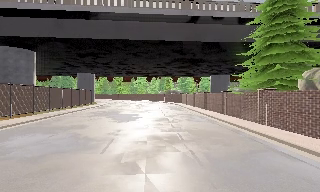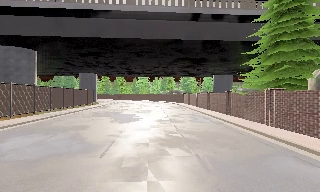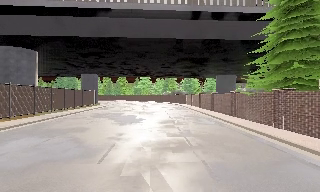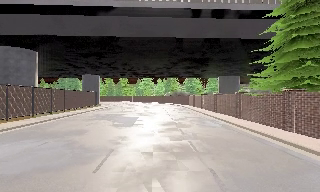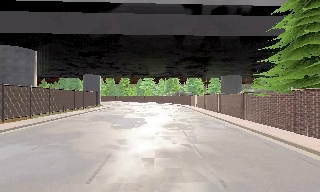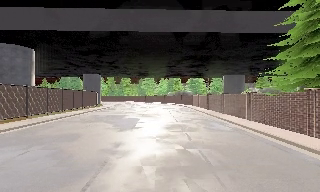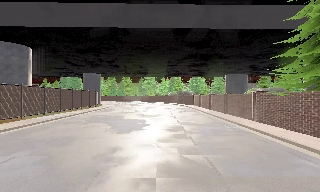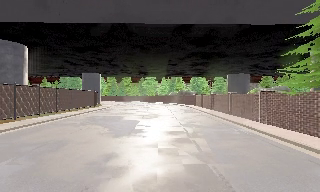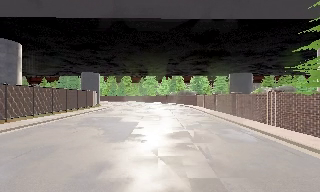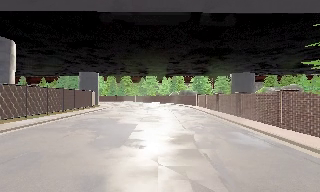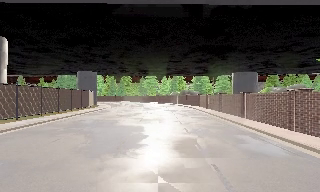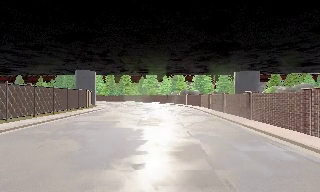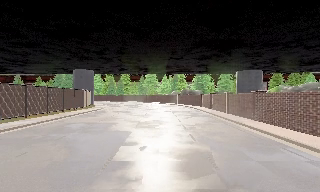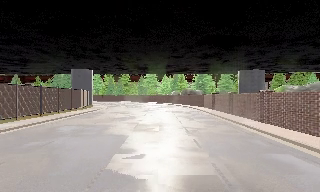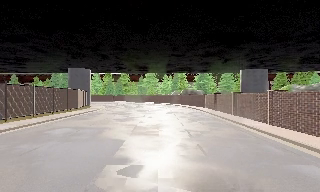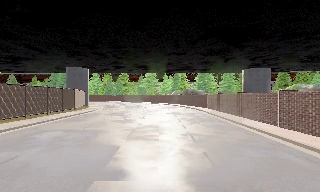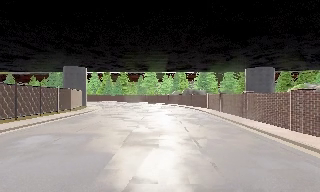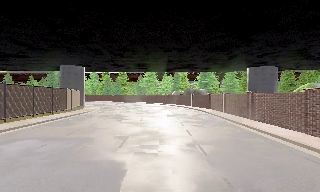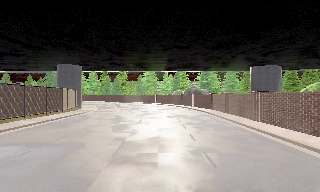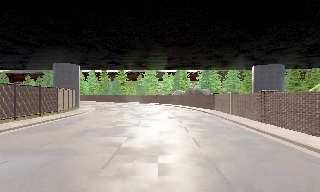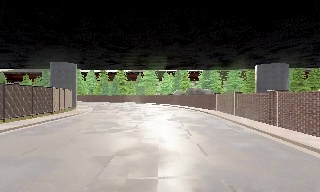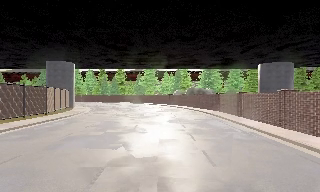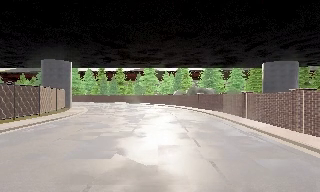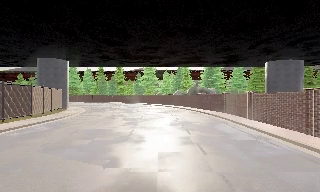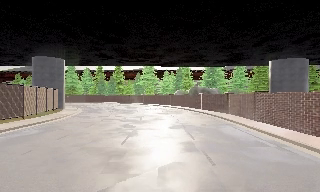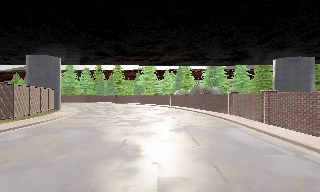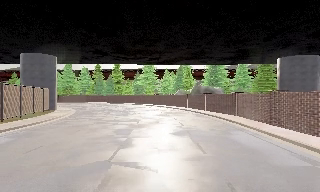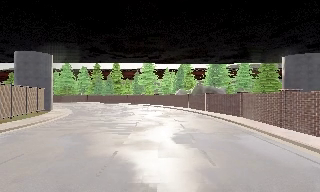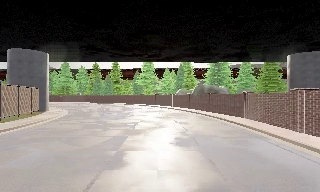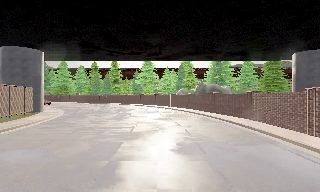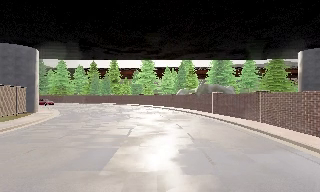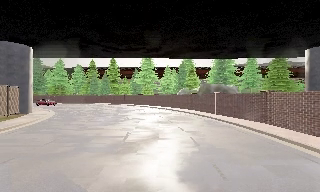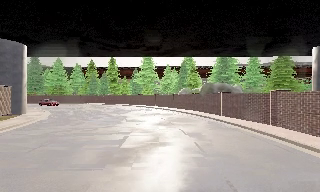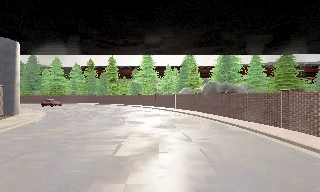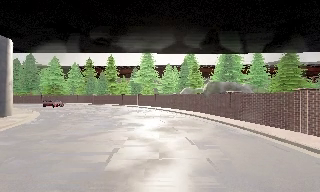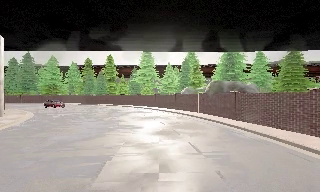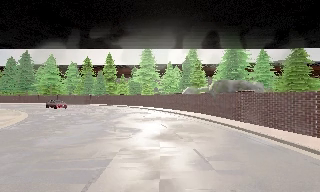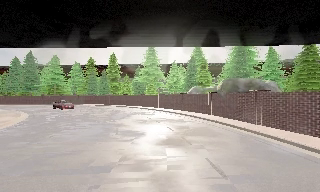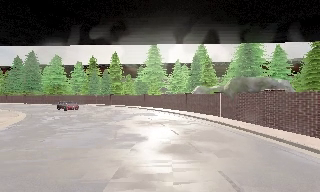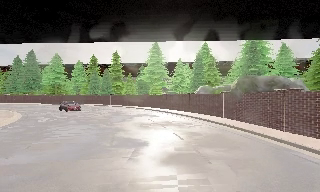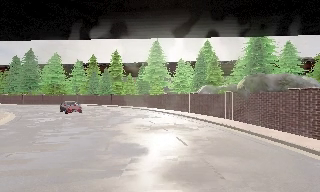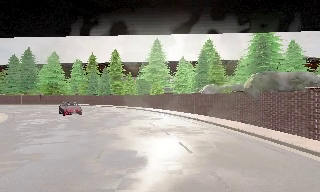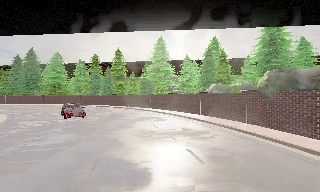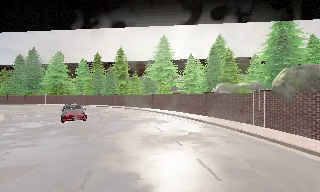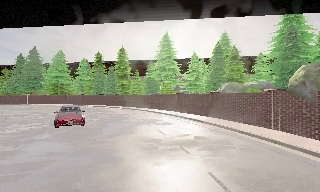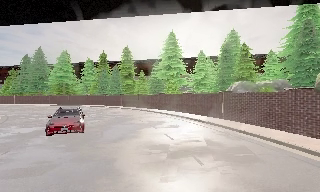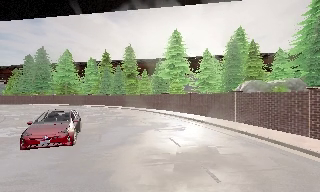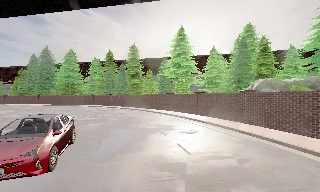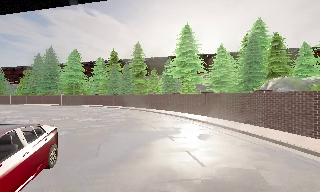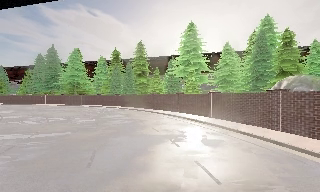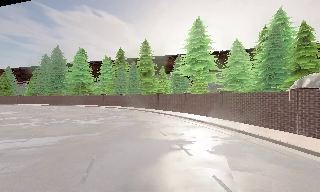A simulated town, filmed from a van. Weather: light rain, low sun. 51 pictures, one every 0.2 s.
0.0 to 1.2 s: The camera travels forward, about 3.5 m, so what stands in front looms larger. It gains speed.
1.2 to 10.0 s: The camera swings to its left by about 15 degrees, and the scene slides to the right. It travels forward, about 45 m, so what stands in front looms larger.
The film runs forward here.
